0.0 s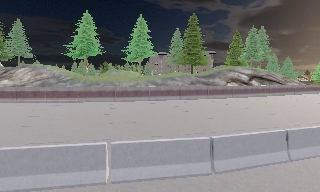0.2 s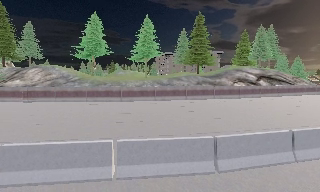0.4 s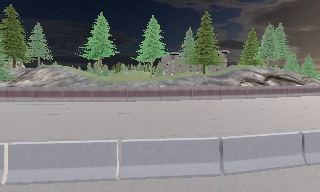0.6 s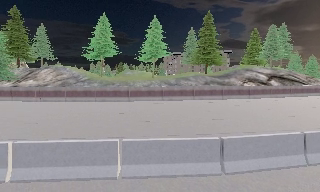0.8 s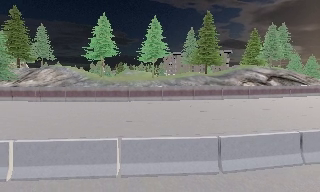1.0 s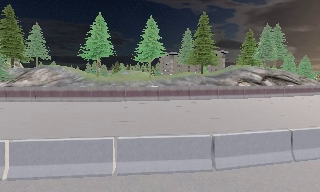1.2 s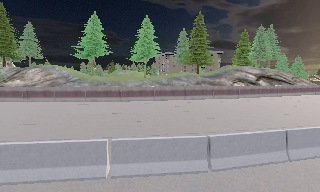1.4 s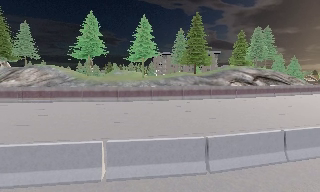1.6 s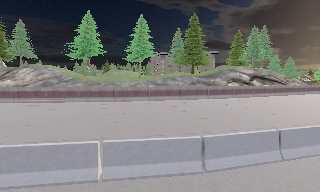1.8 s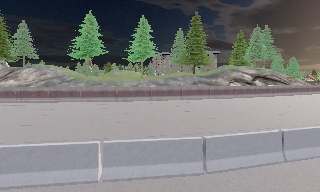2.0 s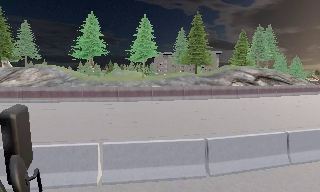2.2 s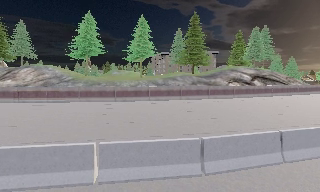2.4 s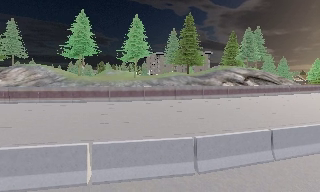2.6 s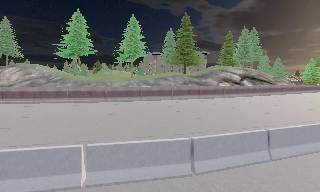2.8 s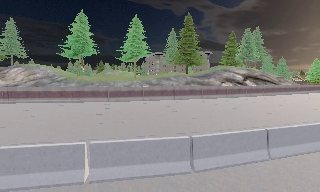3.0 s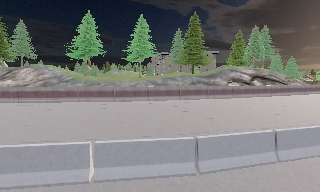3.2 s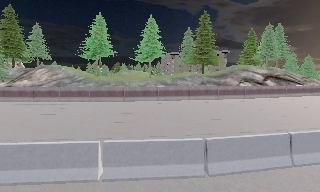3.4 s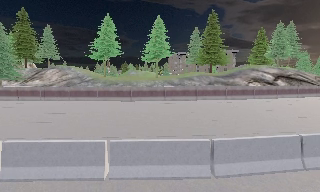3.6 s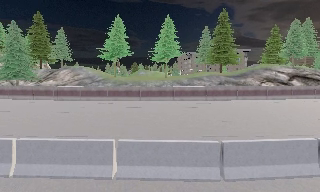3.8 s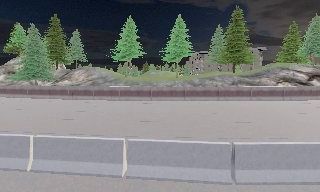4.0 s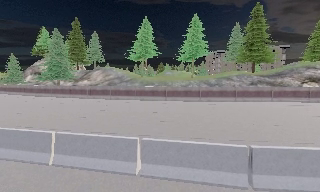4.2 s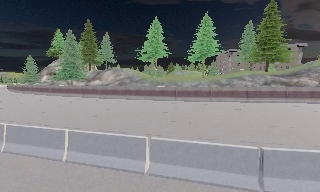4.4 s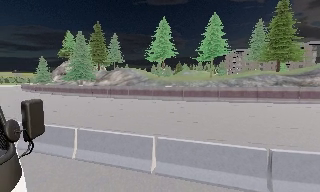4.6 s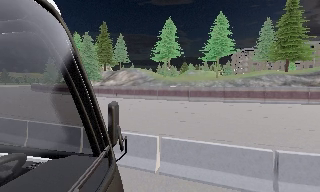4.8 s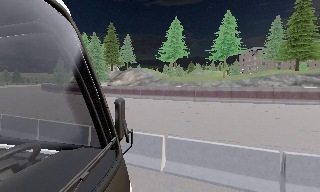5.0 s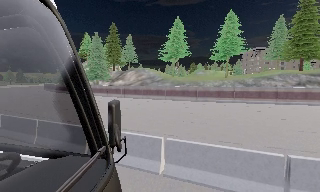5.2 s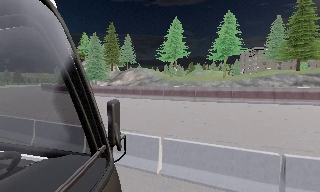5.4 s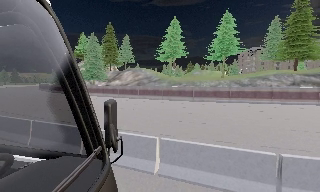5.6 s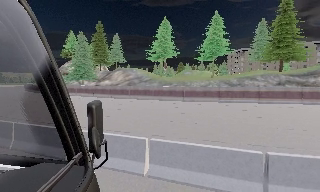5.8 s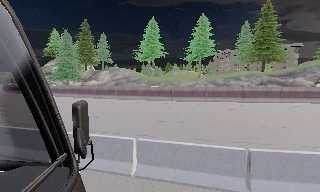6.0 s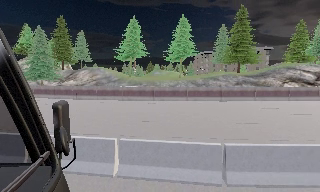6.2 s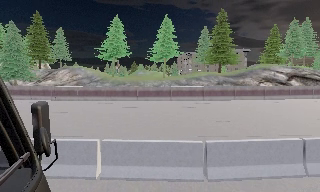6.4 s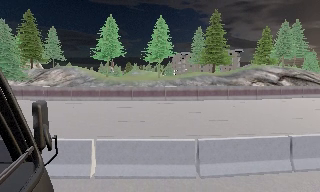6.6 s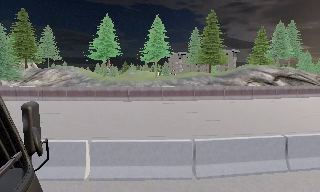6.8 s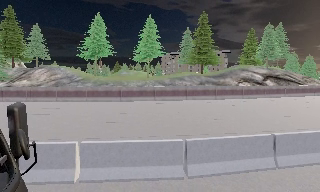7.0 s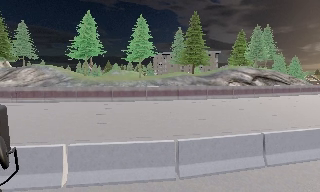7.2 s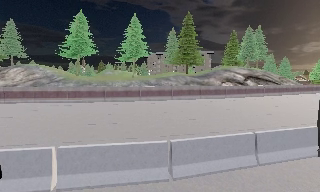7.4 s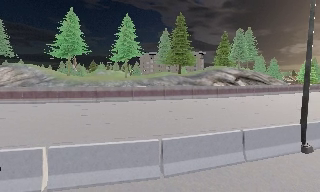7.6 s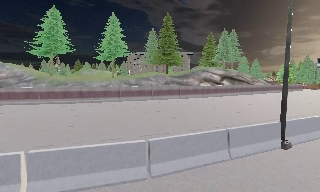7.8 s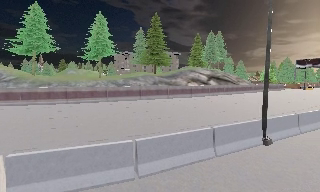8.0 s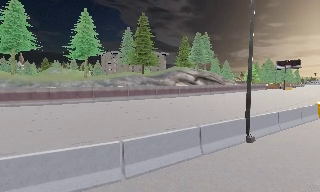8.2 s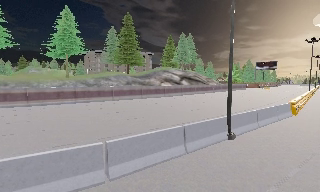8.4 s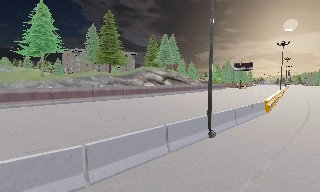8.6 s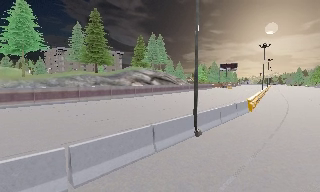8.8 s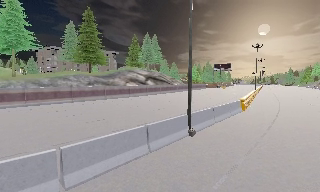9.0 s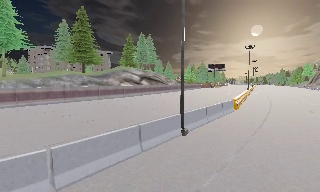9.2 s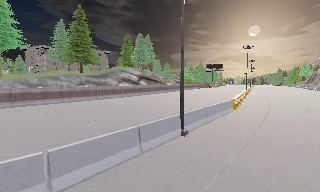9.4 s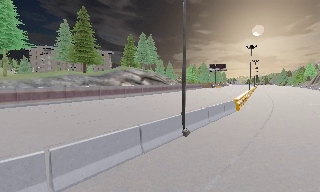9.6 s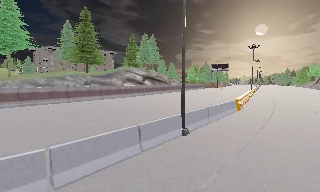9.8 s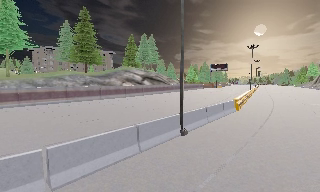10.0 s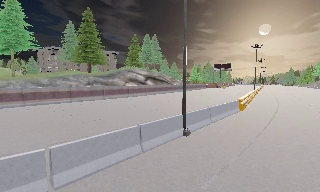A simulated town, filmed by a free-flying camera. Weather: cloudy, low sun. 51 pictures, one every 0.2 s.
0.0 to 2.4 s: The camera shifts only a little, or ends up much as it began.
2.4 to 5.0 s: The camera pans to its left, which is counterclockwise from overhead, by about 30 degrees. It travels to its right, about 0.5 m.
5.0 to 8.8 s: The scene slides to the left, as the camera pans about 65 degrees to its right. It travels to its right, about 1 m, so close, fixed things drift to the left.
8.8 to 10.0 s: The camera shifts only a little, or ends up much as it began.
The film runs forward here.
